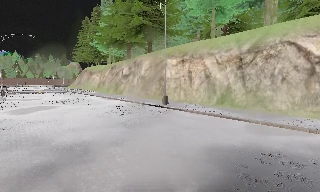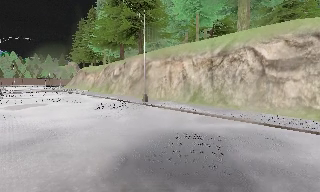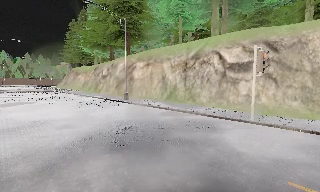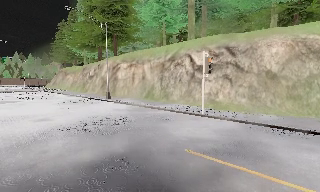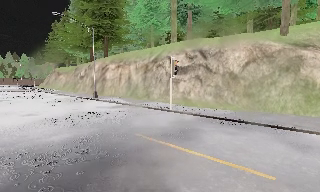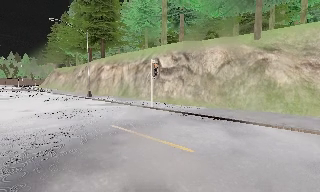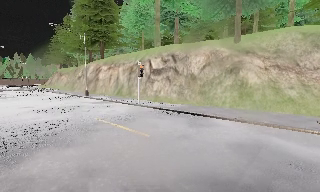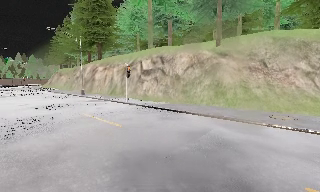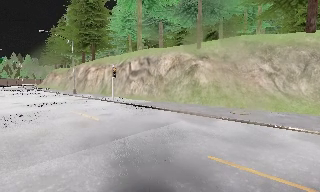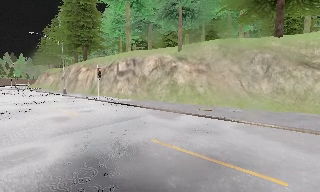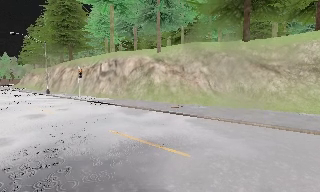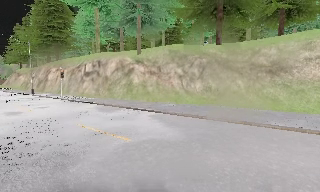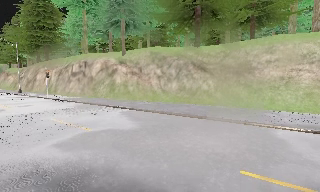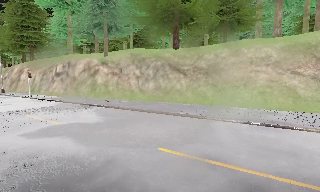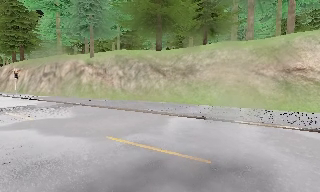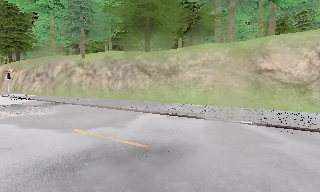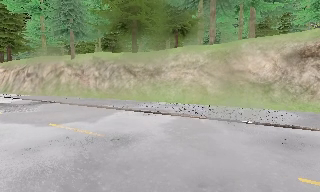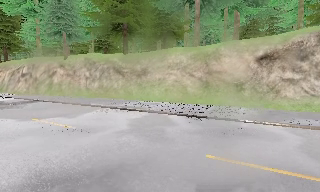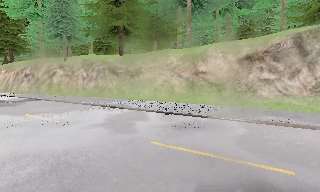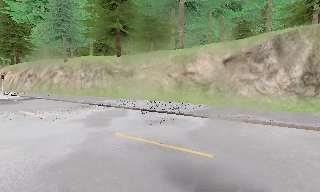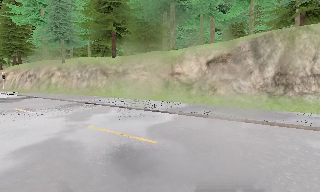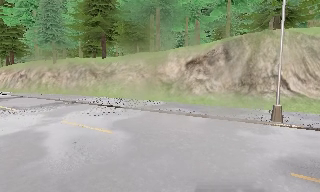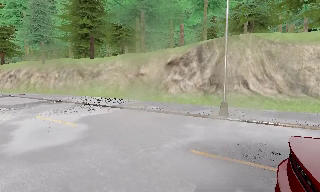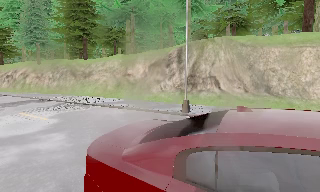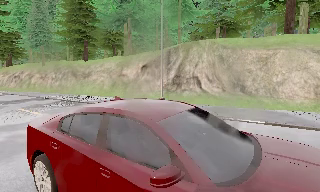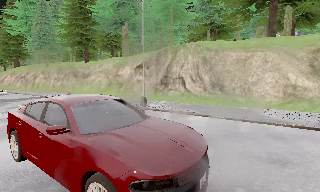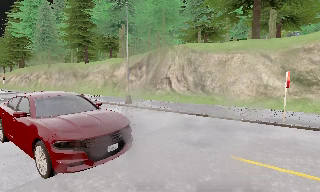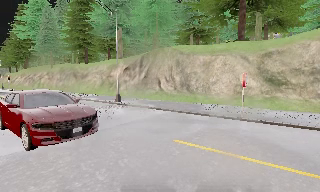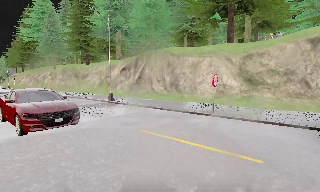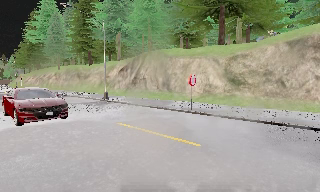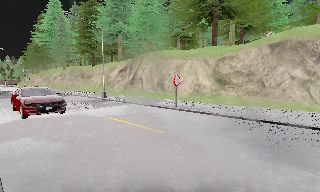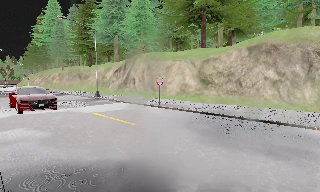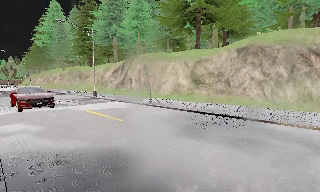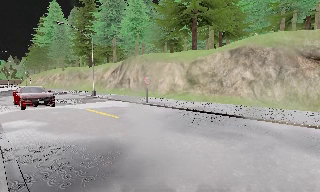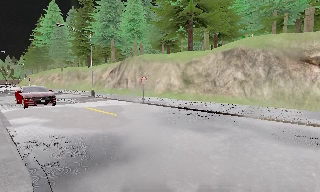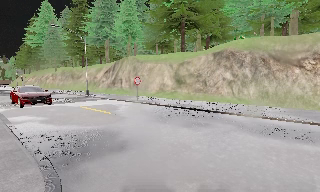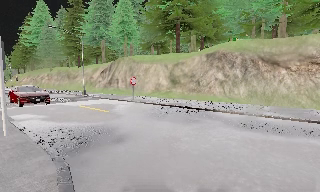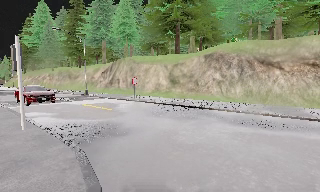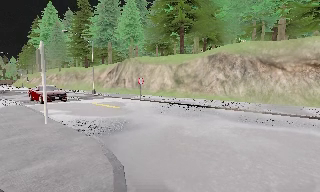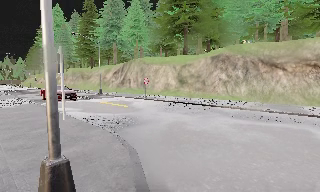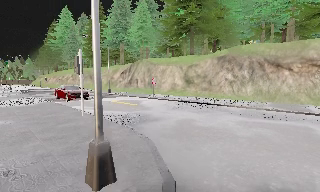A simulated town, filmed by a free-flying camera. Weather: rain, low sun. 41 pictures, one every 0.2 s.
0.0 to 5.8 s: The camera travels to its right and backward, about 50 m, so close, fixed things drift to the left.
5.8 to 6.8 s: The camera travels backward and to its right, about 5 m, so what stands in front gets smaller. It loses speed.
6.8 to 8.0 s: The camera travels backward, about 3.5 m, so what stands in front gets smaller.
The film runs forward here.
